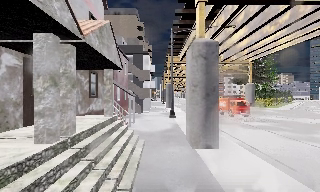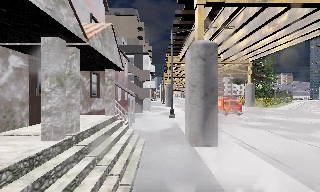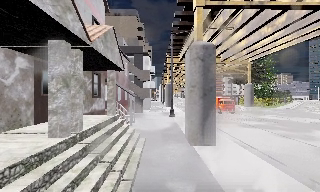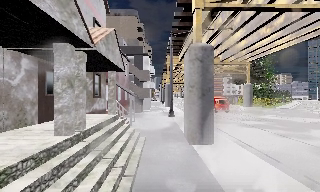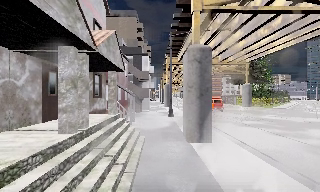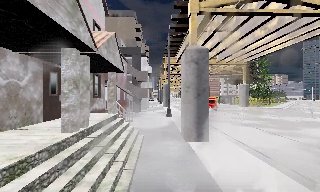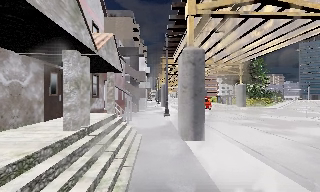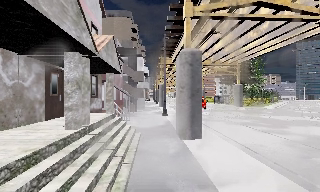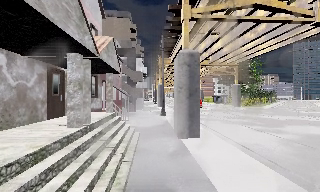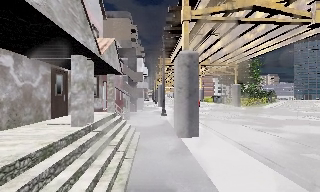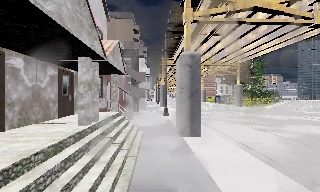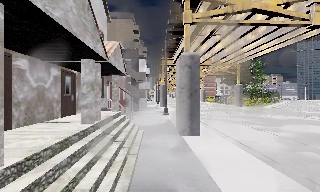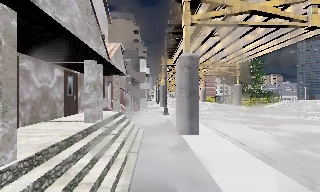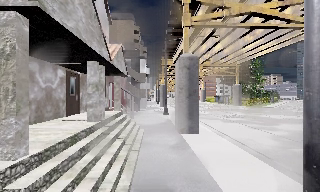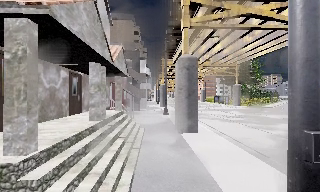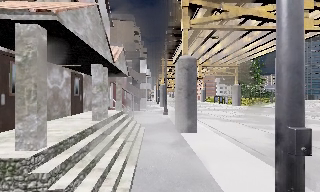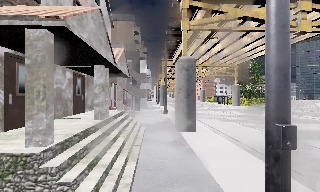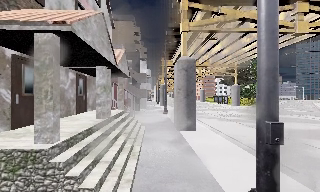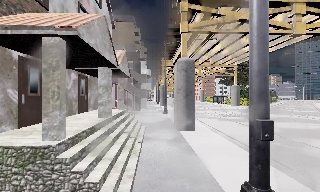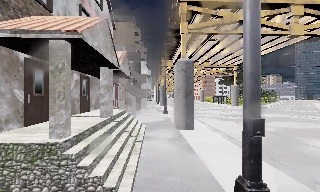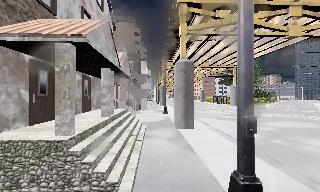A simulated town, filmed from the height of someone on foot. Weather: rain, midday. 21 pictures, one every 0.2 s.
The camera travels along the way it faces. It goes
backward.
0.0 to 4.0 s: The camera travels backward, about 4.5 m, so what stands in front gets smaller.
The film runs backward here.
